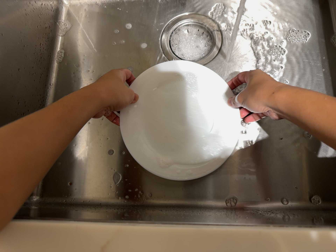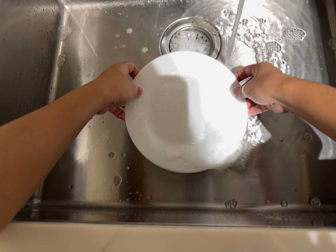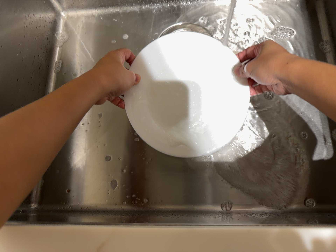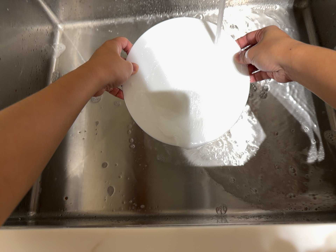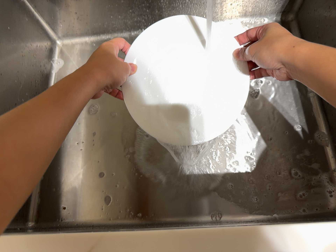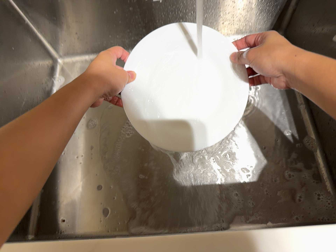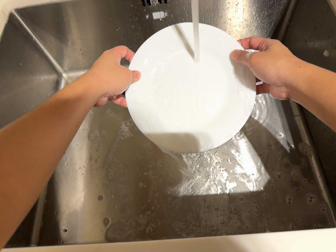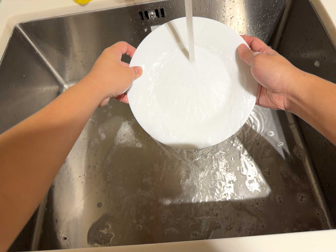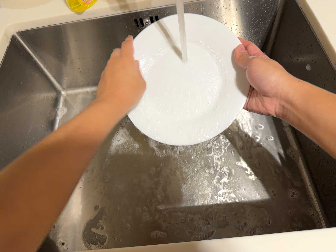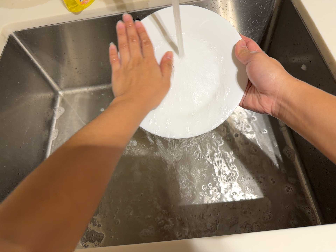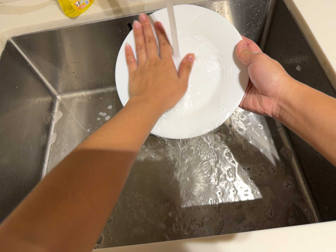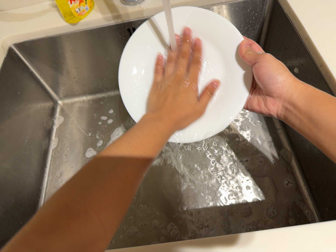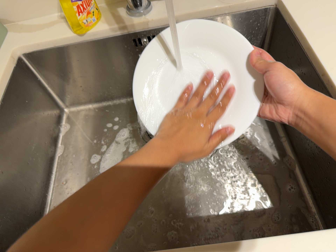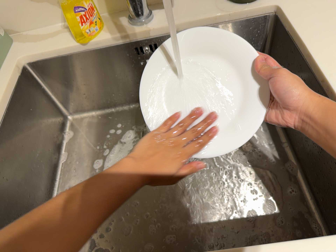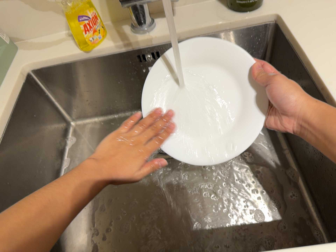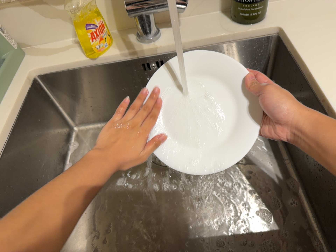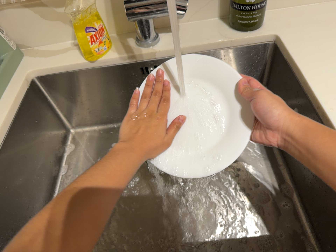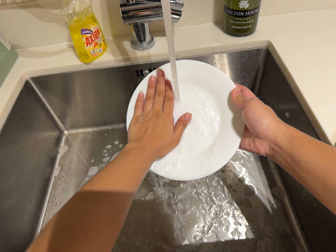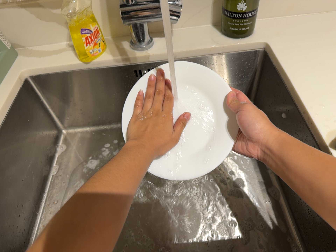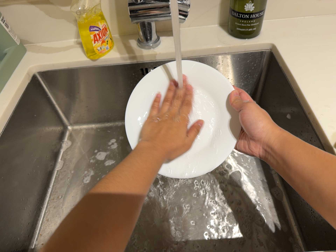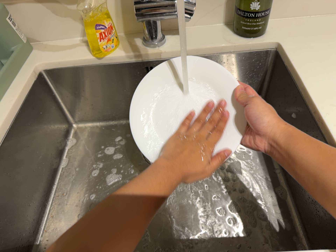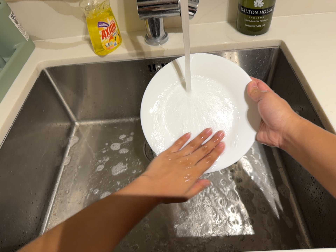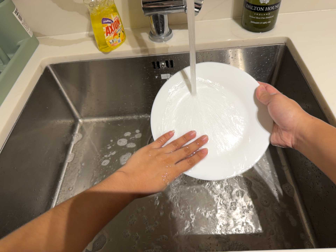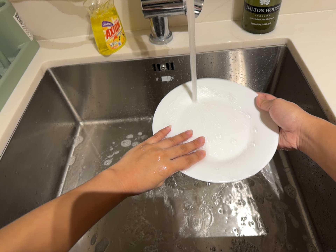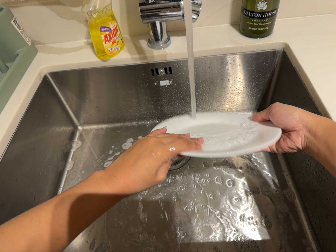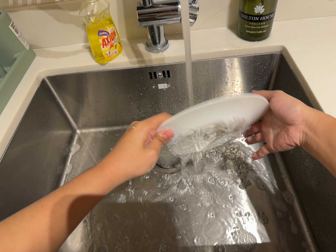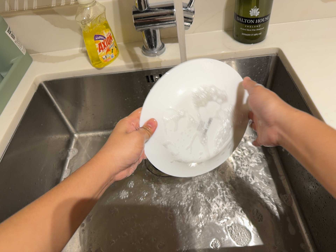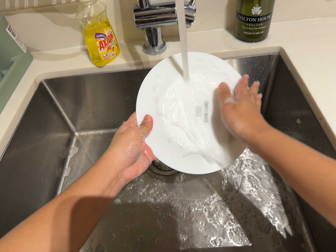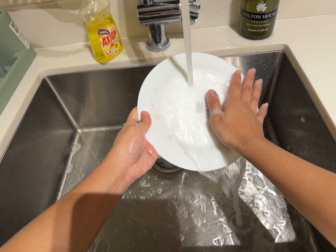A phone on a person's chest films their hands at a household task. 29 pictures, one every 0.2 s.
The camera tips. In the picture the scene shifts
downward.
0.0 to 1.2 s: The camera travels backward, about 8 cm, so what stands in front gets smaller. Its aim tips toward the top of its view by about 15 degrees, and the scene shifts downward.
1.2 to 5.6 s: The camera travels backward, about 6 cm, so what stands in front gets smaller. Its aim tips toward the top of its view by about 15 degrees, and the scene shifts downward.
The film runs forward here.
